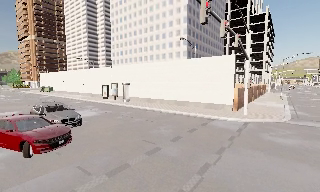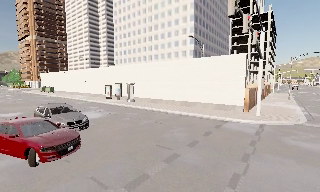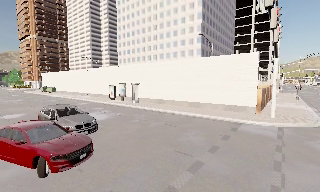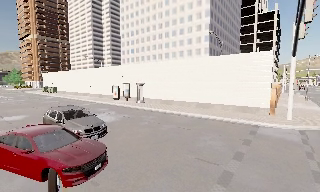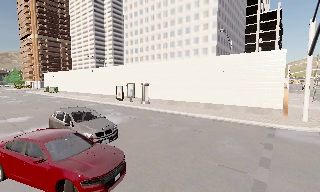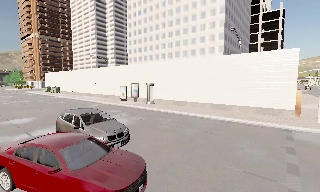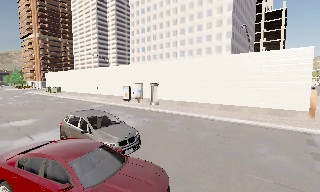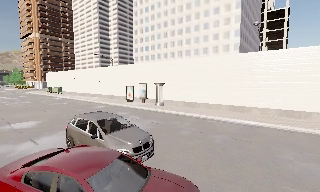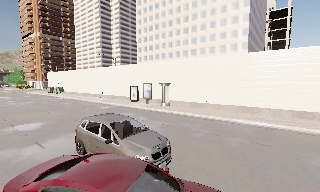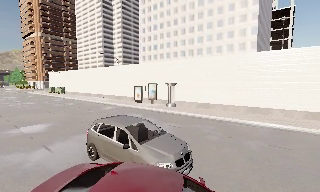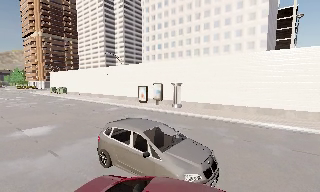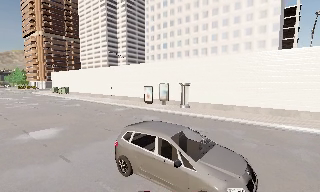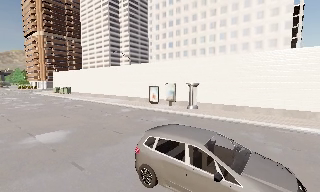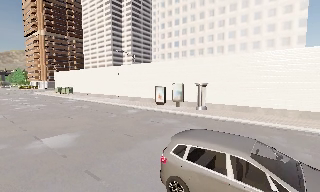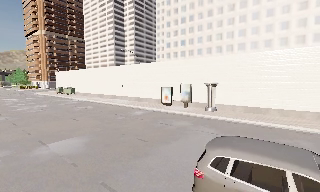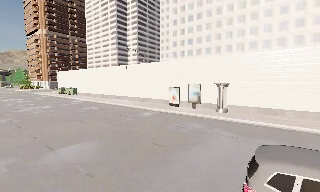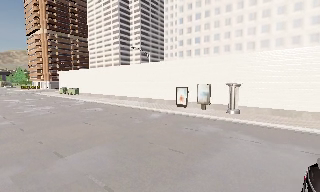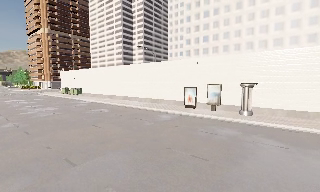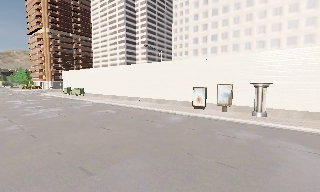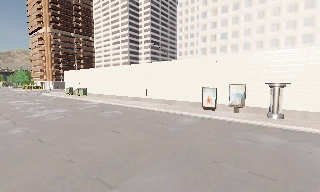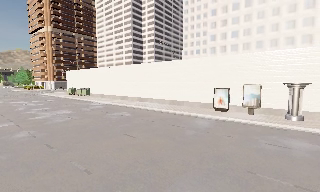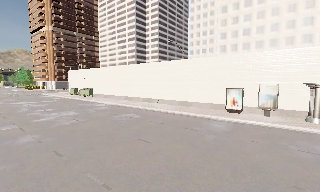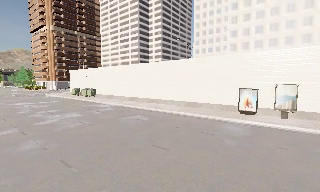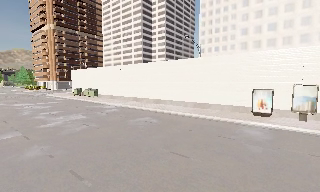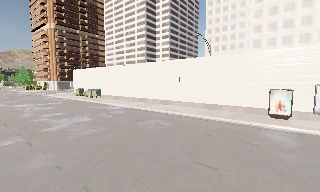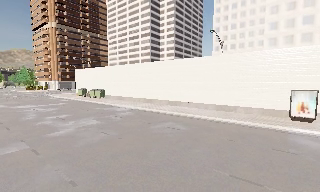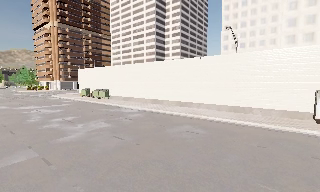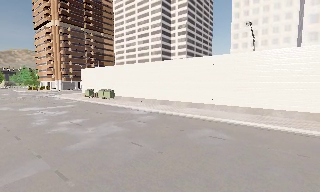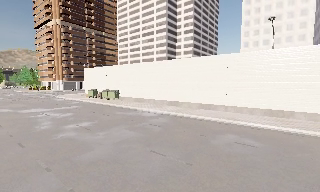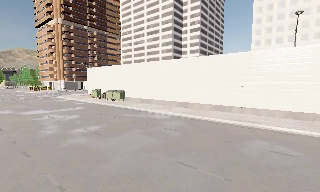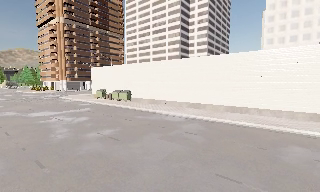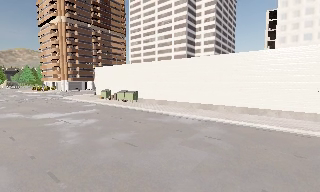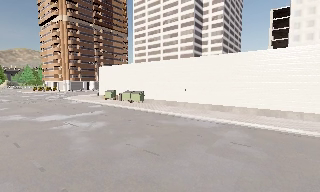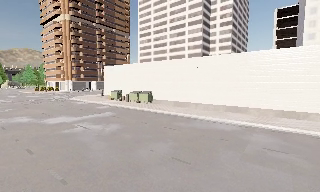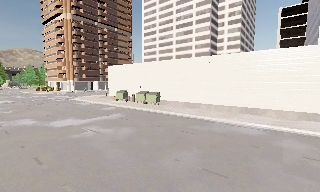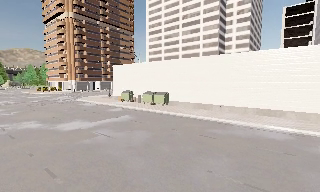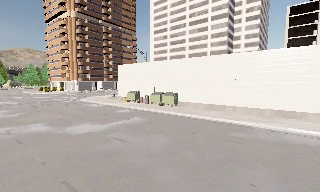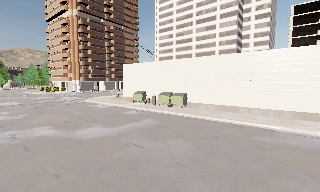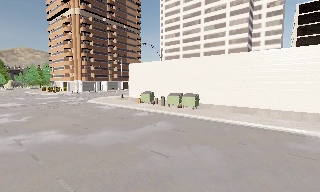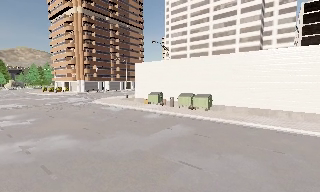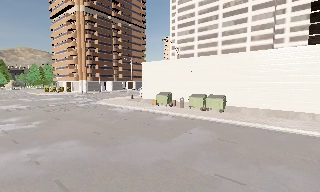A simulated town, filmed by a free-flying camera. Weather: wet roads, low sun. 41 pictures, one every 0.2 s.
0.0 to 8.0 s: The camera travels to its left and forward, about 50 m, so close, fixed things drift to the right.
The film runs backward here.
